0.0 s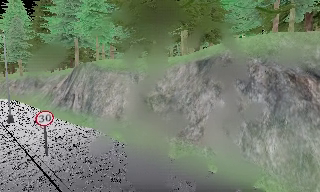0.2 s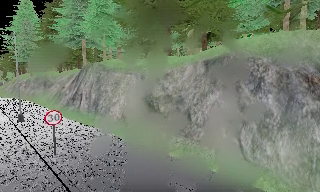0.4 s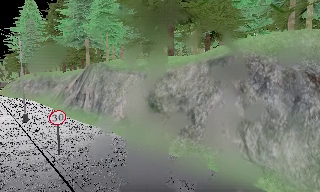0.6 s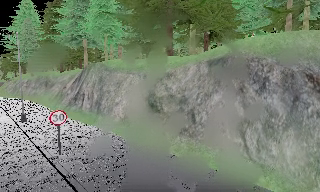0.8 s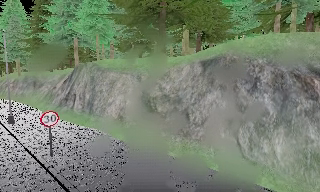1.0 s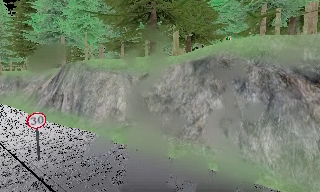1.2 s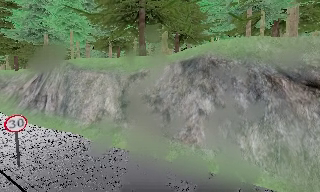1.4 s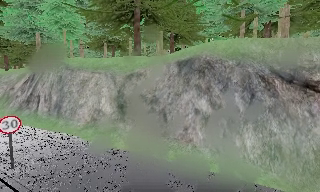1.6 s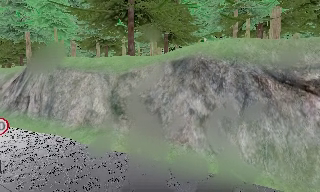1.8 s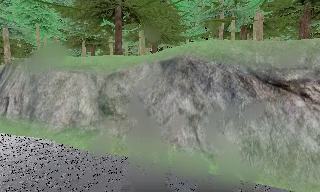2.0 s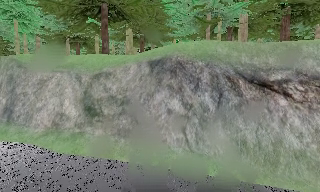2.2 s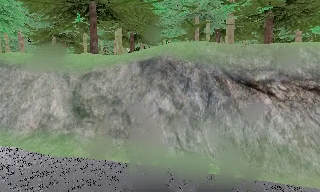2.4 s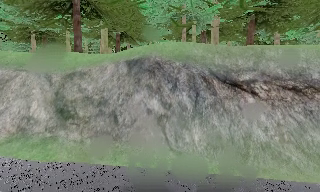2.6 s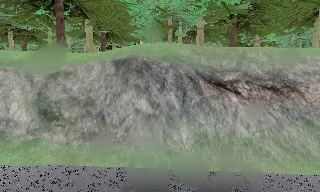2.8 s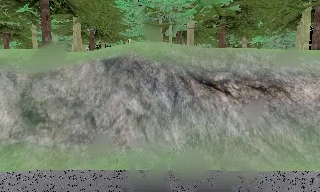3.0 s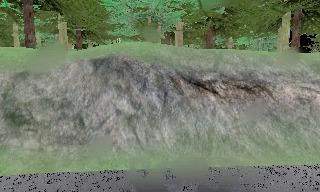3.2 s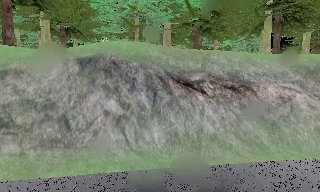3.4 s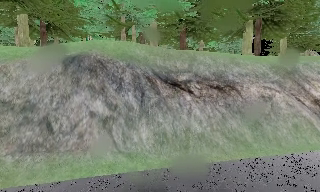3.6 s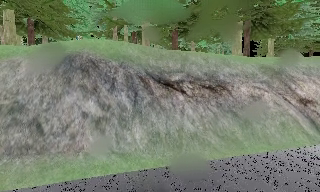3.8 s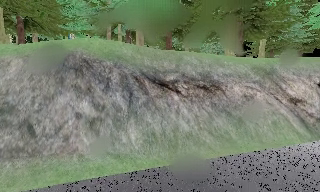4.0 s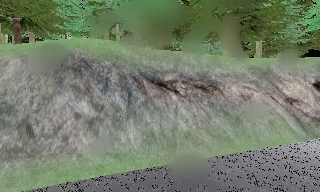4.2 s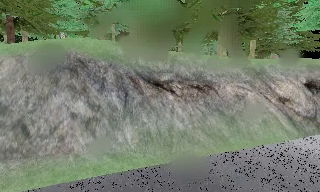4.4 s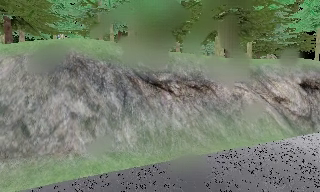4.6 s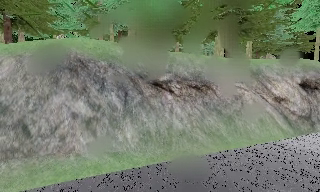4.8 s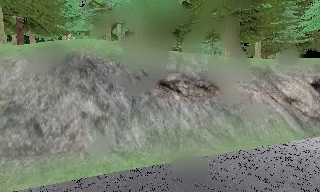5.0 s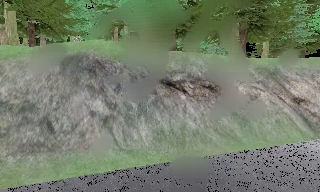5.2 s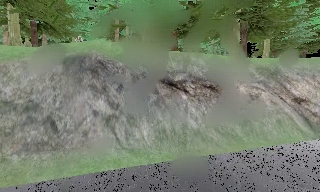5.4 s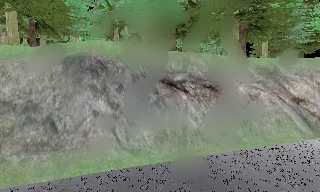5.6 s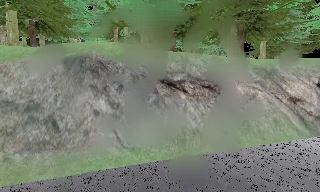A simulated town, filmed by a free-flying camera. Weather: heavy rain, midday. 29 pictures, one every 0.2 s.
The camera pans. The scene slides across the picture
to the left.
The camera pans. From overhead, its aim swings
clockwise.
0.0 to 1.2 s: The camera shifts only a little, or ends up much as it began.
1.2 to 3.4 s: The camera swings to its right by about 45 degrees, and the scene slides to the left. It travels to its left, about 1 m.
3.4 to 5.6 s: The camera travels backward and to its left, about 1 m, so what stands in front gets smaller.
The film runs forward here.
